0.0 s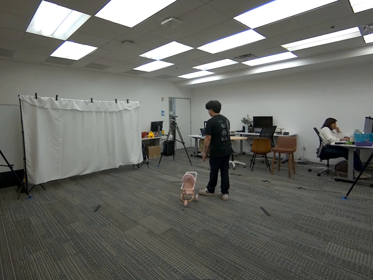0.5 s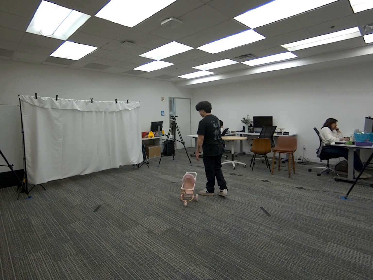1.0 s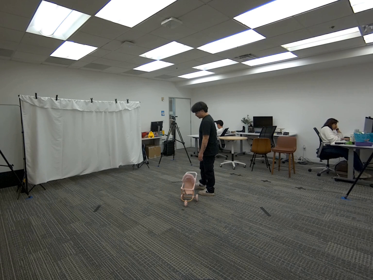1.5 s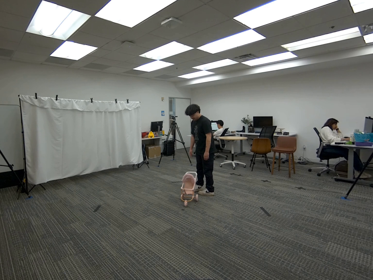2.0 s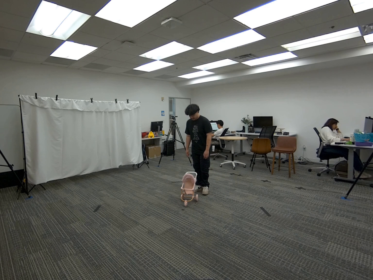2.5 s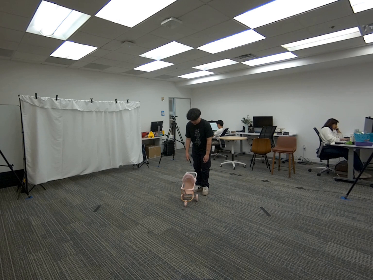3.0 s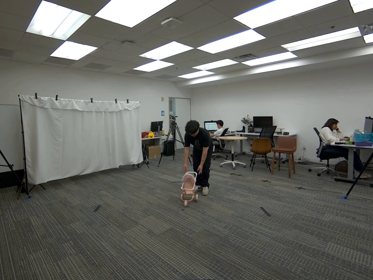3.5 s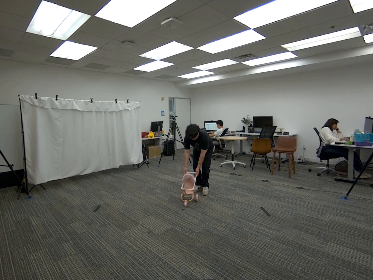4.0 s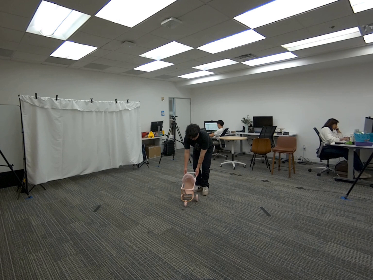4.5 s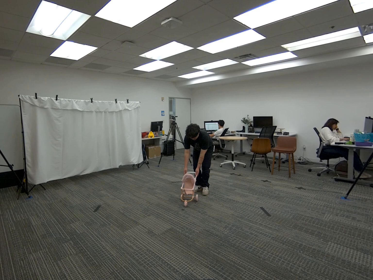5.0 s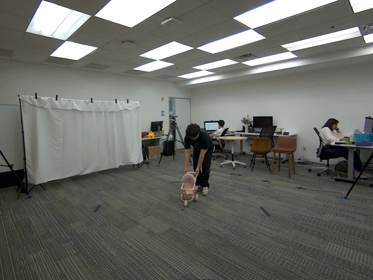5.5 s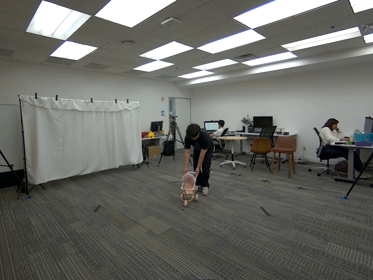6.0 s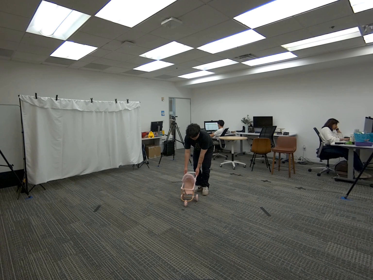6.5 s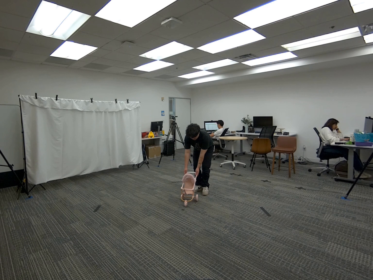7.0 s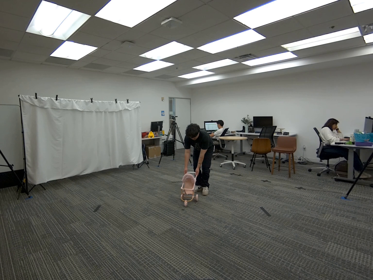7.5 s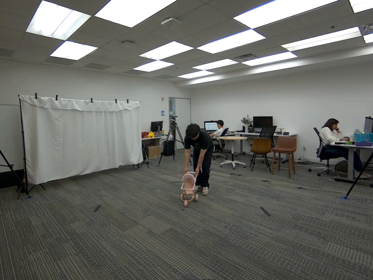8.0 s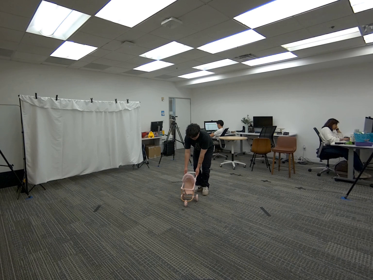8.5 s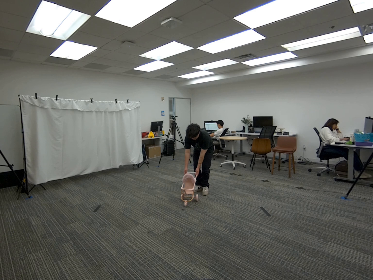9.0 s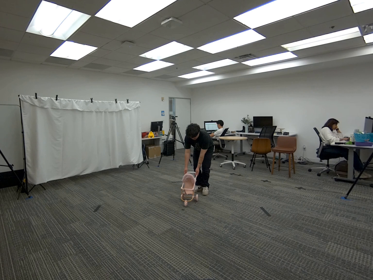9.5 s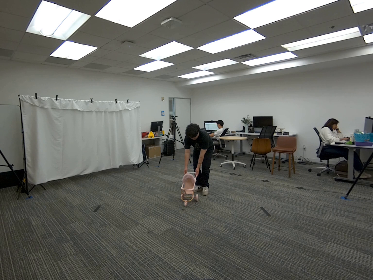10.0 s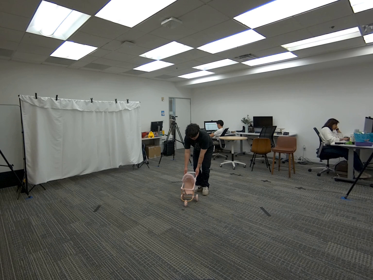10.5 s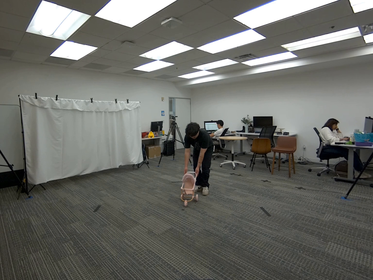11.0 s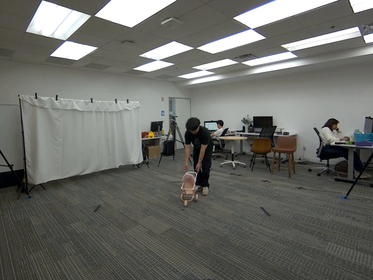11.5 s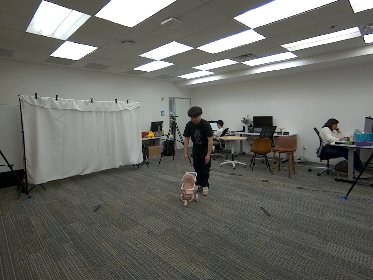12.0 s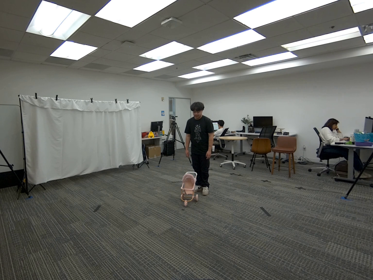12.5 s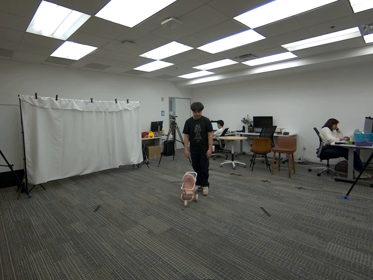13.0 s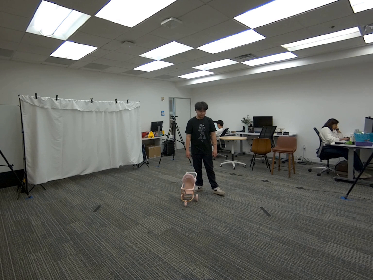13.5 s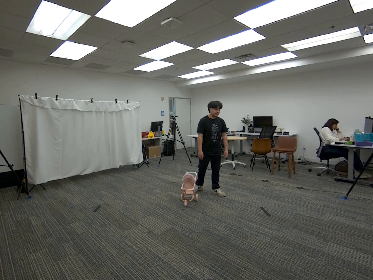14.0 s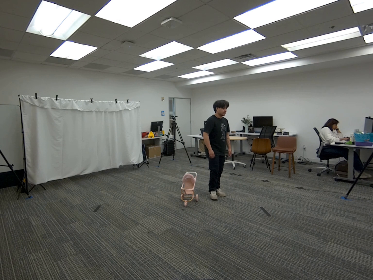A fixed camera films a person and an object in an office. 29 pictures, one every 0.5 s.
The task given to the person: Walk over to the toy stroller within the bounding area and reach out both hands to touch the stroller. Step away when finished.
